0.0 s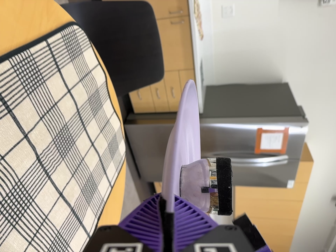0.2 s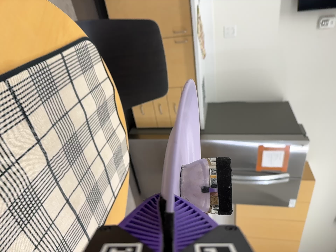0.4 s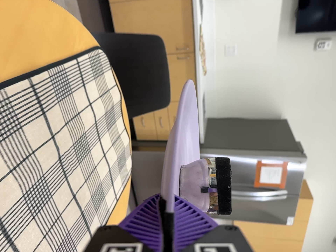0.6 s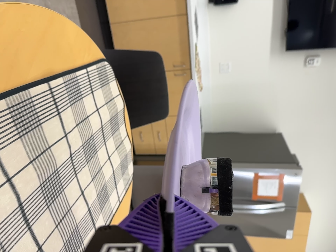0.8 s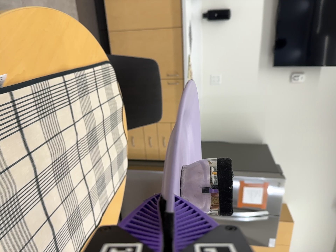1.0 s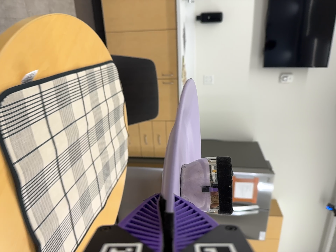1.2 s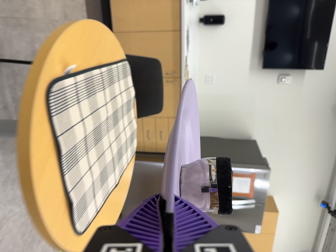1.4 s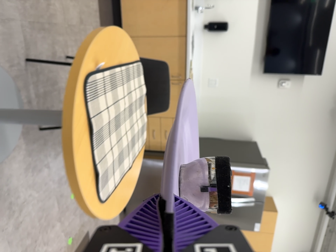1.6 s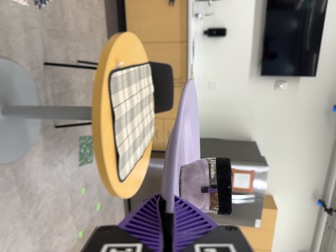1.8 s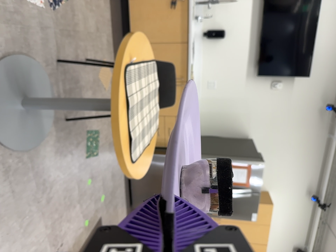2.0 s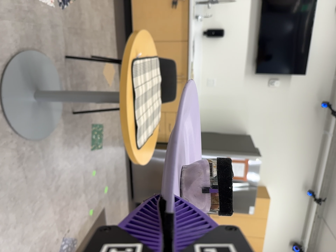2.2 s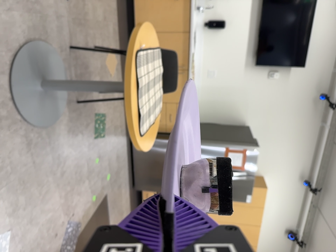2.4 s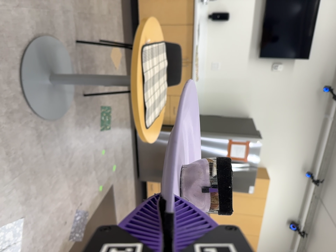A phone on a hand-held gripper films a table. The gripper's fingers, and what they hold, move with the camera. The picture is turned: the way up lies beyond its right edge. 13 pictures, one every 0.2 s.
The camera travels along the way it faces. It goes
backward.
0.0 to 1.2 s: The camera travels backward and toward the bottom of its view, about 50 cm, so what stands in front gets smaller. Its aim tips toward the top of its view by about 15 degrees.
1.2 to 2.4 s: The camera travels backward, about 70 cm, so what stands in front gets smaller.
The film runs backward here.
